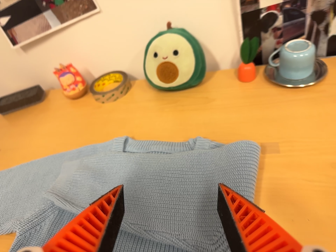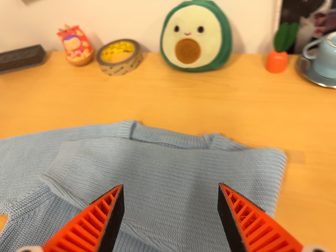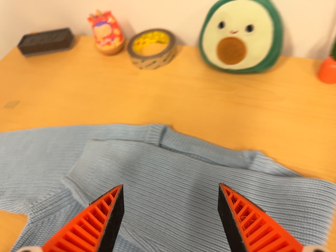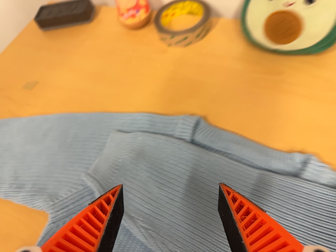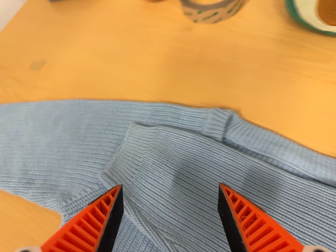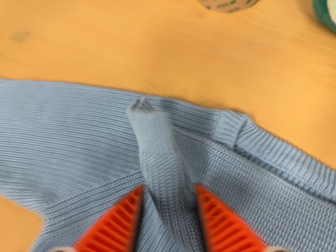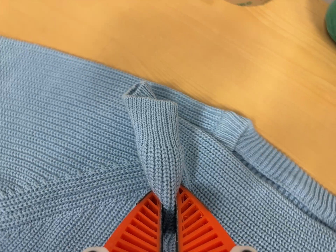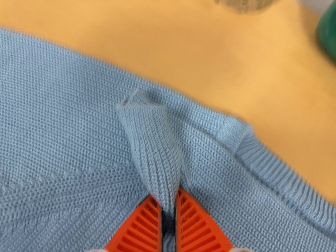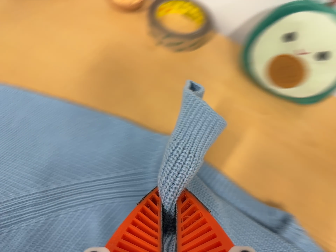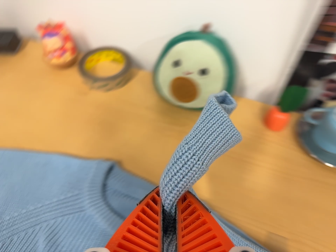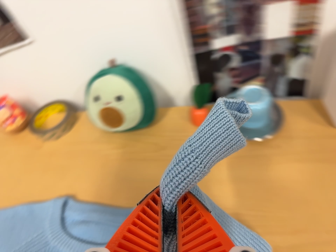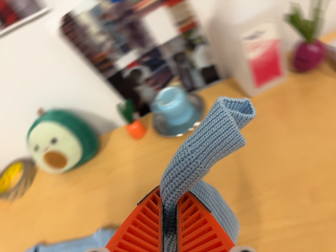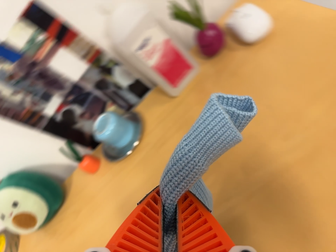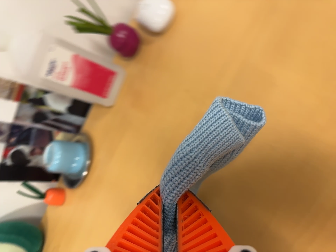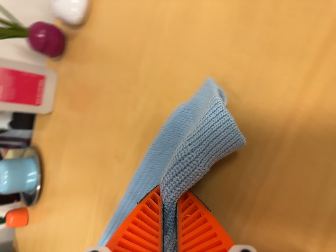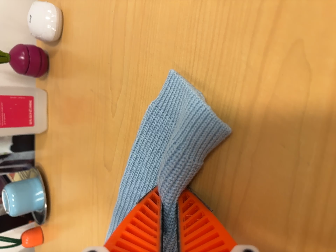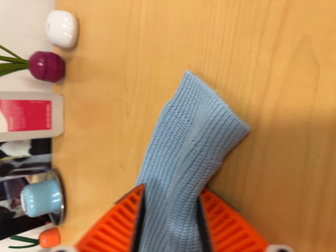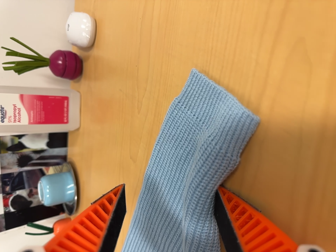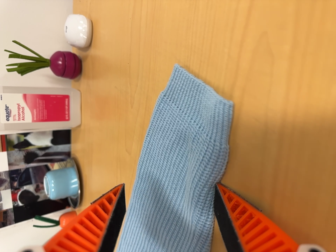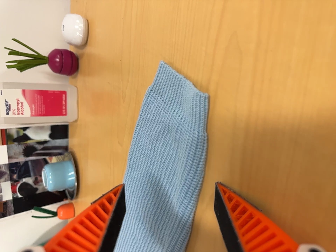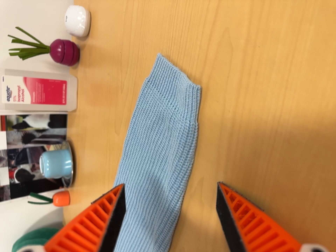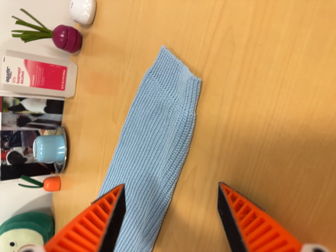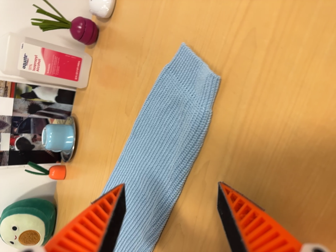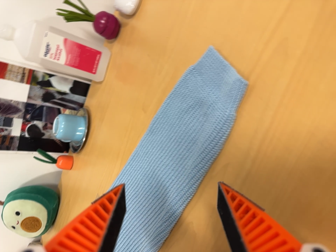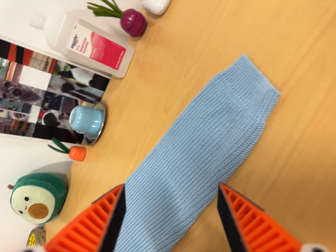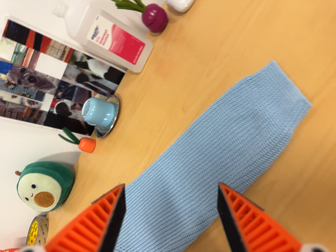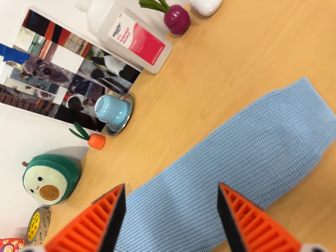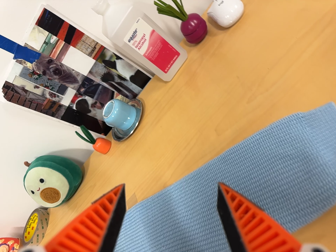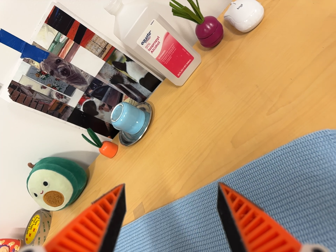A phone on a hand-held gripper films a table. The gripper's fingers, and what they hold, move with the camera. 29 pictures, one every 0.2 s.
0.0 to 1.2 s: The camera travels forward, toward the top of its view and to its left, about 34 cm. Its aim tips toward the bottom of its view by about 30 degrees. It rolls about its line of sight by about 25 degrees, and the scene rotates clockwise.
1.2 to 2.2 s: The camera travels to its right and backward, about 40 cm, so close, fixed things drift to the left. Its aim tips toward the top of its view by about 25 degrees, and the scene shifts downward. It rolls about its line of sight by about 50 degrees, and the scene rotates counterclockwise.
2.2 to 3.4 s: The camera travels to its right, about 32 cm, so close, fixed things drift to the left. It rolls about its line of sight by about 60 degrees, and the scene rotates counterclockwise.
3.4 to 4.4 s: The camera travels backward, about 9 cm, so what stands in front gets smaller. It rolls about its line of sight by about 10 degrees, and the scene rotates clockwise.
4.4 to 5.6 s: The camera travels to its left, about 16 cm, so close, fixed things drift to the right. It rolls about its line of sight by about 25 degrees, and the scene rotates clockwise.
The film runs backward here.
